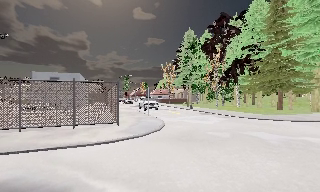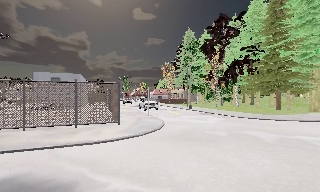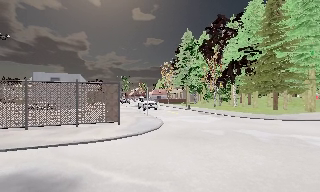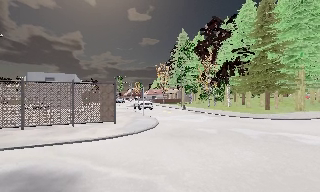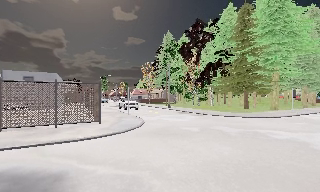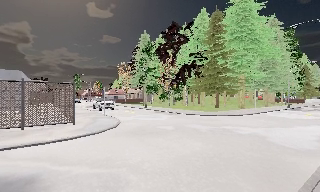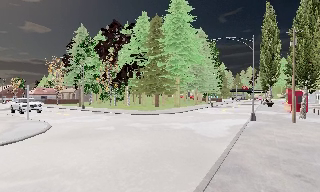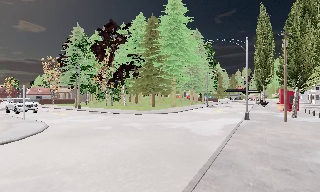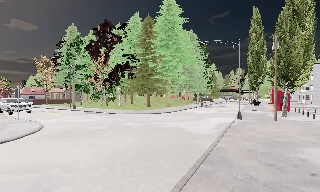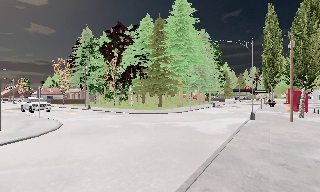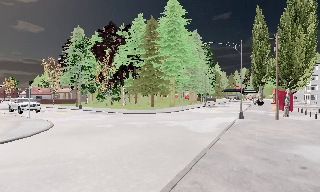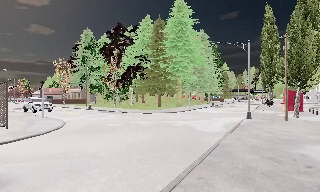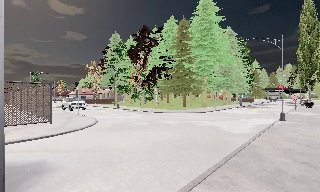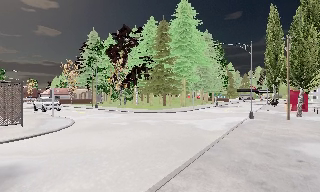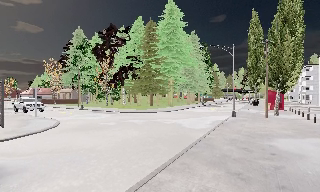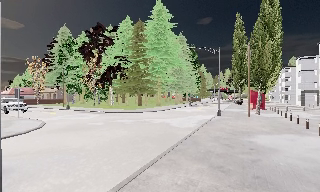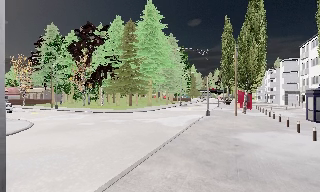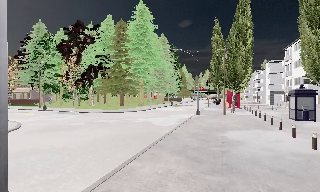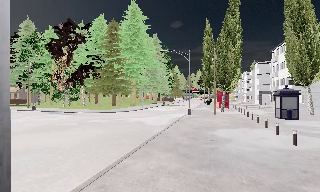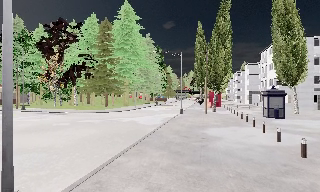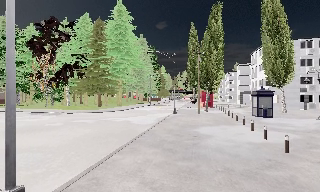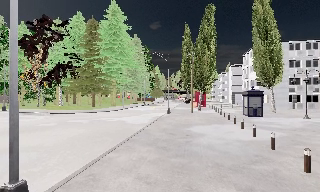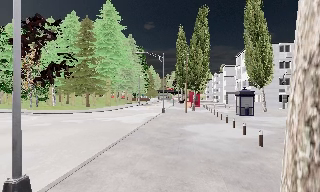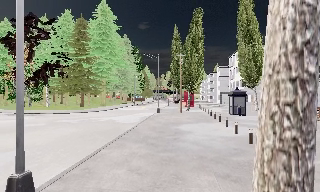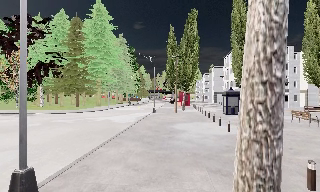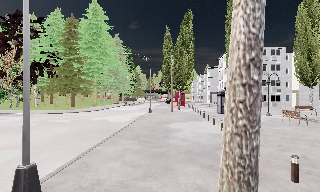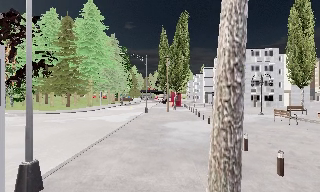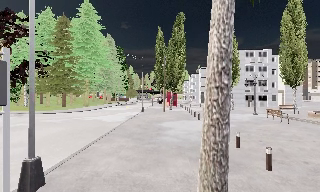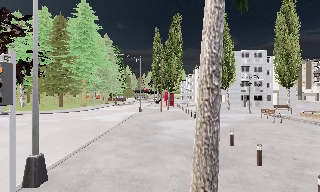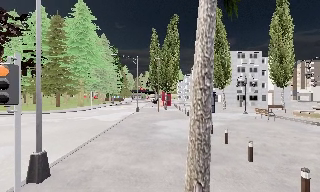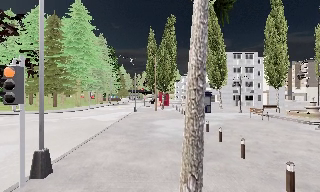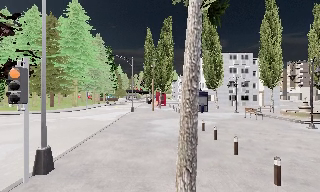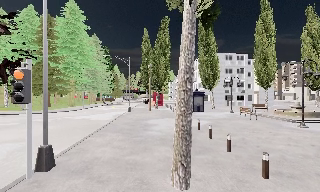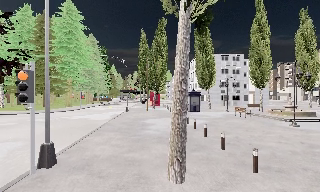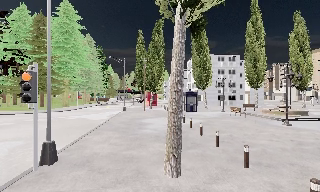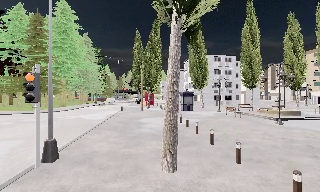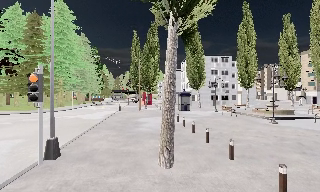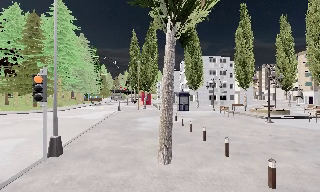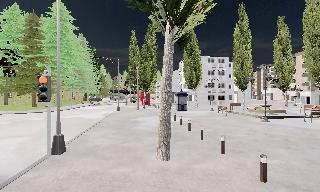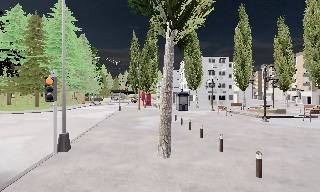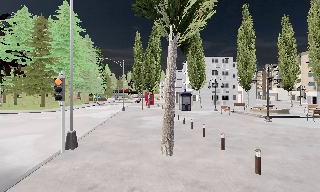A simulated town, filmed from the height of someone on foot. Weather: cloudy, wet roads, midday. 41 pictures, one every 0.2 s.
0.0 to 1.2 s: The scene slides to the left, as the camera pans about 35 degrees to its right. It travels backward, about 2 m.
1.2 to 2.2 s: The camera travels backward, about 1.5 m, so what stands in front gets smaller.
2.2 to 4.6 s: The scene slides to the left, as the camera pans about 25 degrees to its right. It travels backward, about 3 m, so what stands in front gets smaller.
4.6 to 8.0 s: The camera pans to its right, which is clockwise from overhead, by about 15 degrees. It travels backward, about 4.5 m, so what stands in front gets smaller.
The film runs backward here.
